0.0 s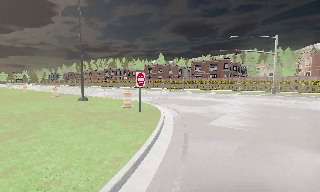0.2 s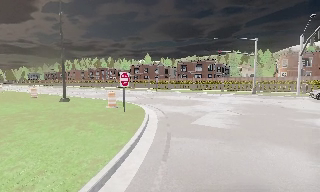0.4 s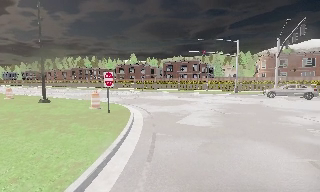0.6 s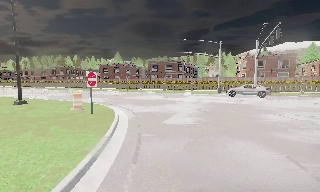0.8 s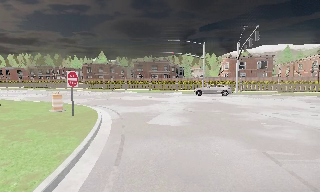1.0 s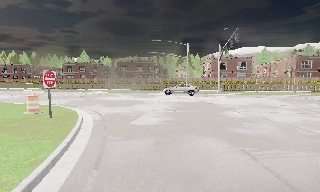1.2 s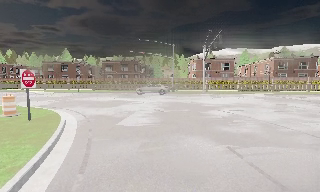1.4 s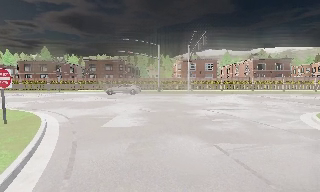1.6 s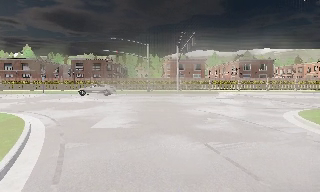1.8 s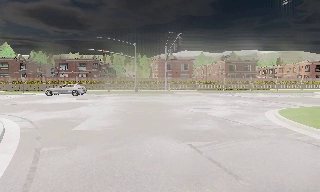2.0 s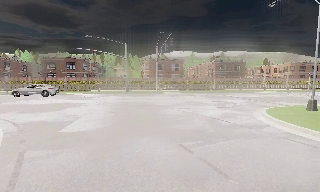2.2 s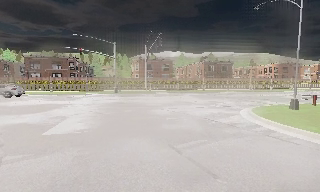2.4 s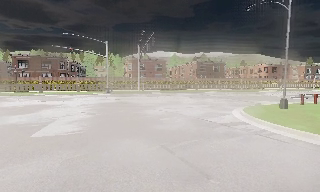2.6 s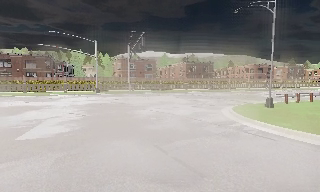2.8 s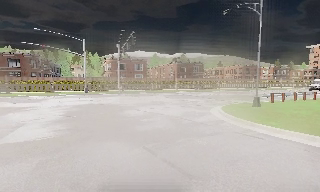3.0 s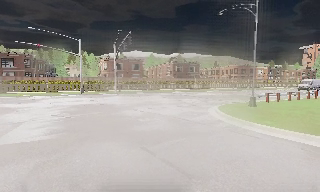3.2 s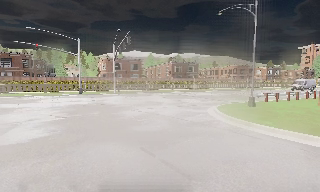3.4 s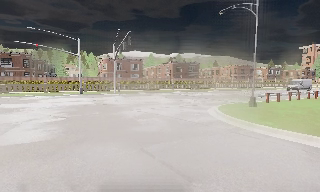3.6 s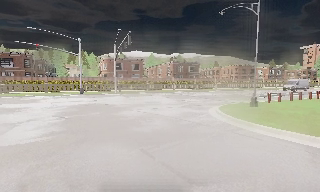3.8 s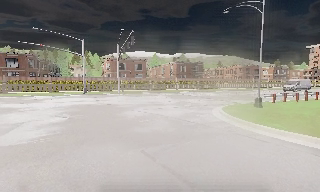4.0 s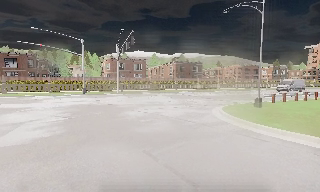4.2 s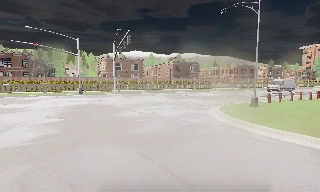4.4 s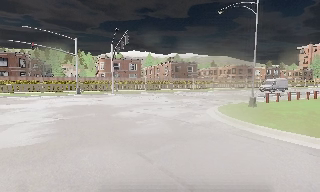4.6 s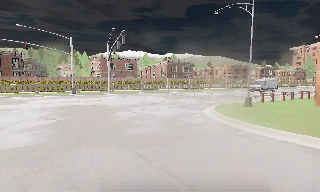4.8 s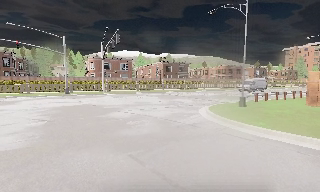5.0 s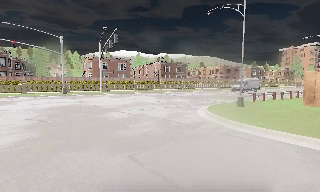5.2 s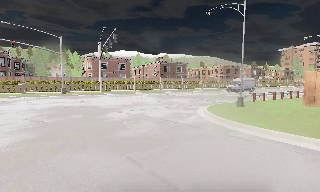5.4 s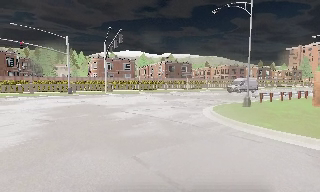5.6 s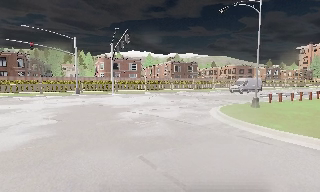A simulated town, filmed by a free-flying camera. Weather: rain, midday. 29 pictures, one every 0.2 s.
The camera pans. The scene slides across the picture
to the left.
The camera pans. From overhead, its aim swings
clockwise.
0.0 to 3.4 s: The scene slides to the left, as the camera pans about 60 degrees to its right. It travels forward, about 0.5 m.
3.4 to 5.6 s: The camera shifts only a little, or ends up much as it began.
The film runs forward here.
